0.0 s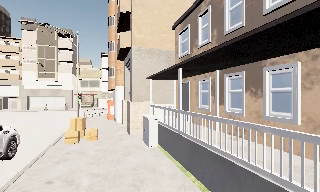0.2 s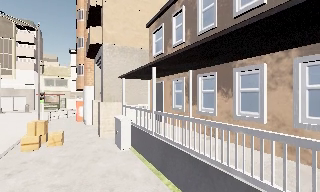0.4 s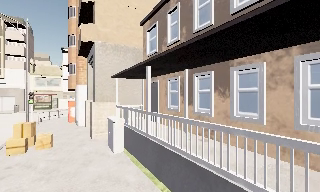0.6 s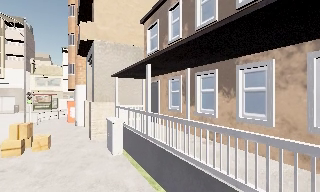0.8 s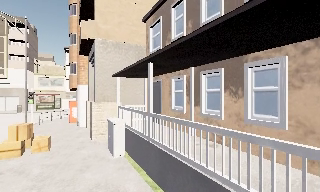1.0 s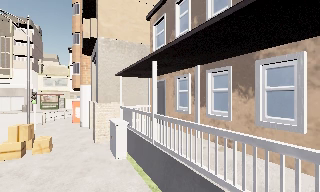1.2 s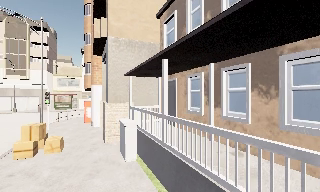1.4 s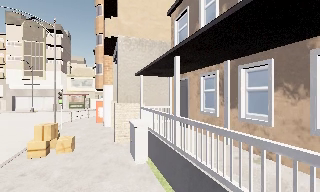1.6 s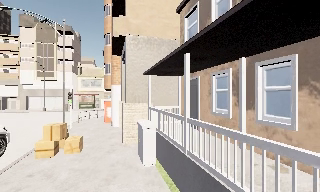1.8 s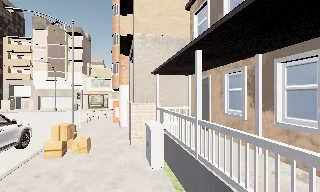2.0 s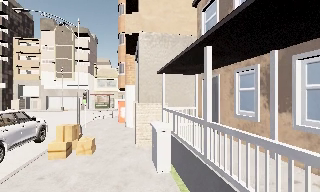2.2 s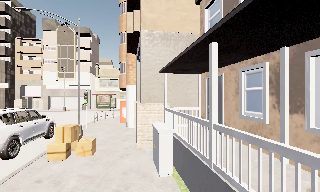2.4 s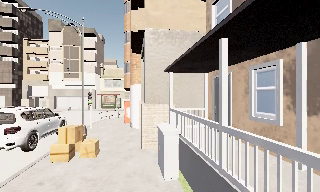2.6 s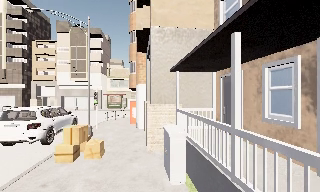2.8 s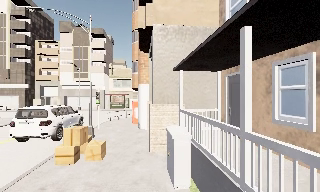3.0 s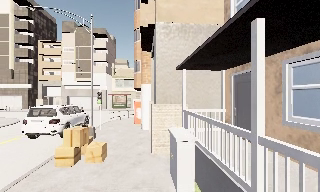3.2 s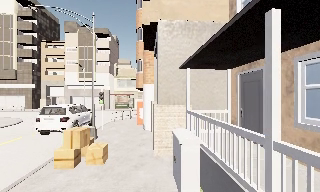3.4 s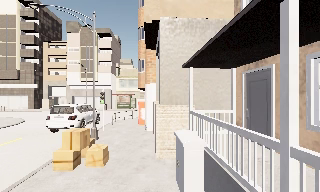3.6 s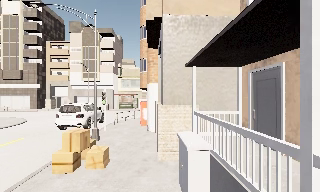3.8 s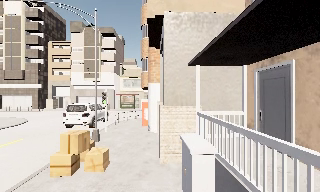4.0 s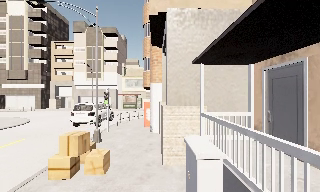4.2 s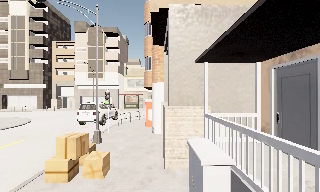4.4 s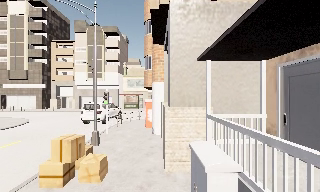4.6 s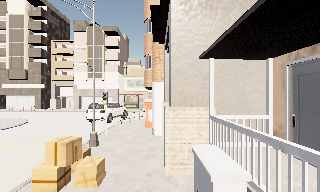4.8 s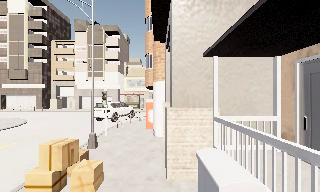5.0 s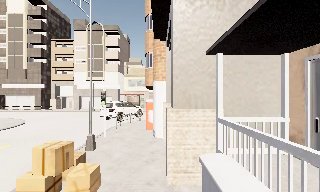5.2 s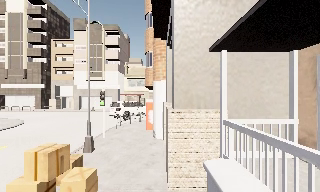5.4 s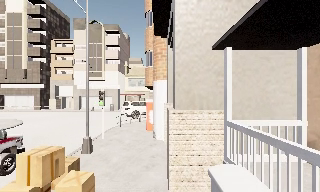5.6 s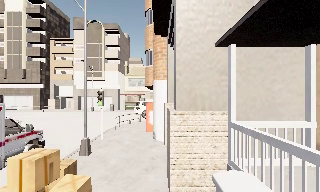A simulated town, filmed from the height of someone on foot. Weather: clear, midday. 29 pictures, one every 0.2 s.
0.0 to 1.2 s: The camera travels forward, about 1.5 m, so what stands in front looms larger.
1.2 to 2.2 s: The camera swings to its left by about 15 degrees, and the scene slides to the right. It travels forward, about 1.5 m, so what stands in front looms larger.
2.2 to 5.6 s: The scene slides to the right, as the camera pans about 10 degrees to its left. It travels forward, about 4 m, so what stands in front looms larger.
The film runs forward here.
